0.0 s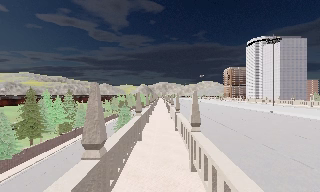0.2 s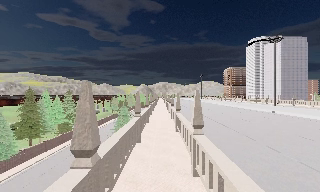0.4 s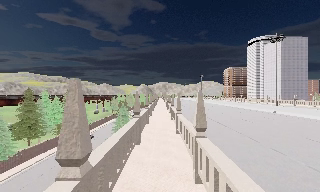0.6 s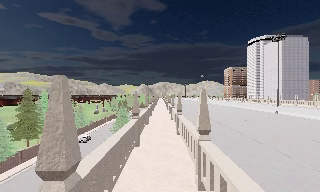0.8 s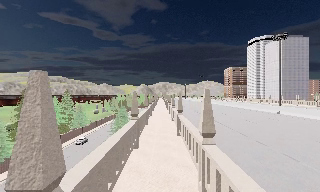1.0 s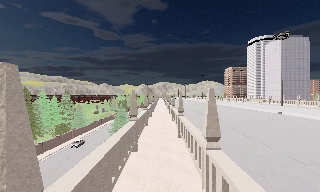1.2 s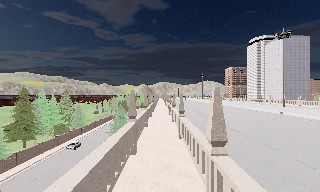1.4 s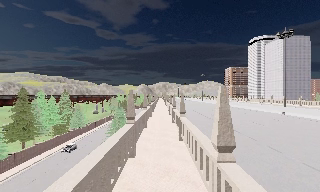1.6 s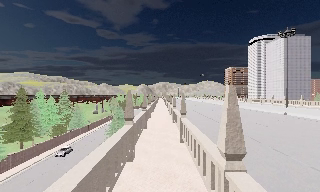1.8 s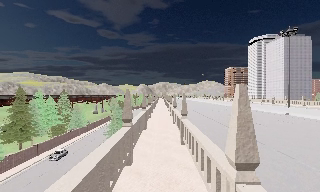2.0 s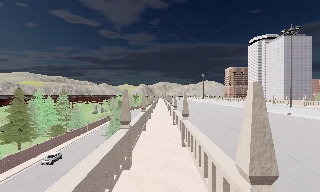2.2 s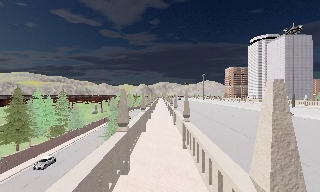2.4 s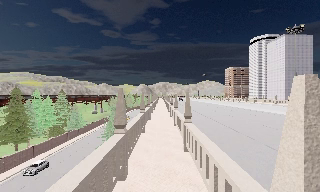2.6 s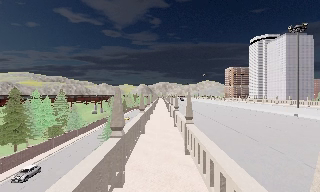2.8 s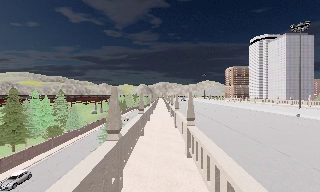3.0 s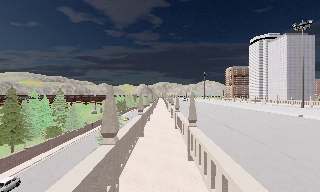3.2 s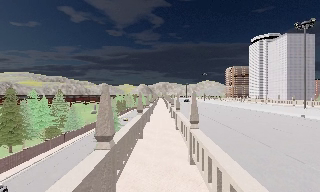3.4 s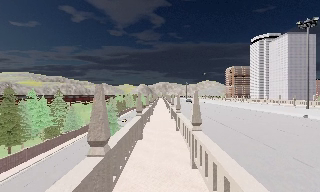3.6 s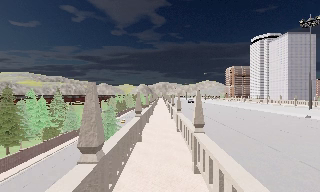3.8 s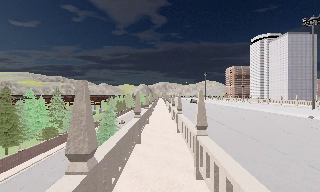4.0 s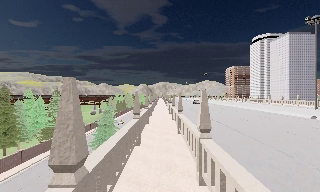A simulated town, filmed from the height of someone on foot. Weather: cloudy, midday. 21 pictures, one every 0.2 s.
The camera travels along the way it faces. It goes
forward.
0.0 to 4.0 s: The camera travels forward, about 7 m, so what stands in front looms larger.
The film runs forward here.
